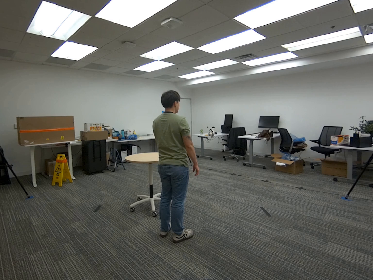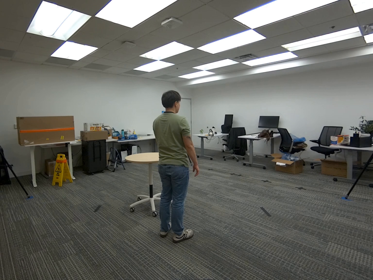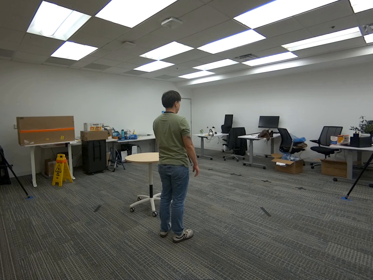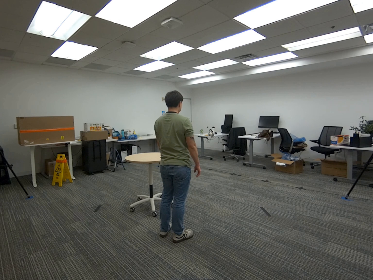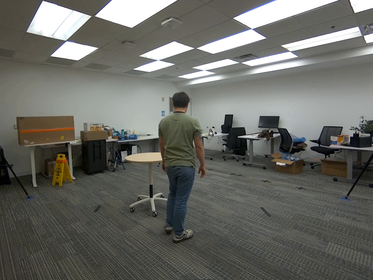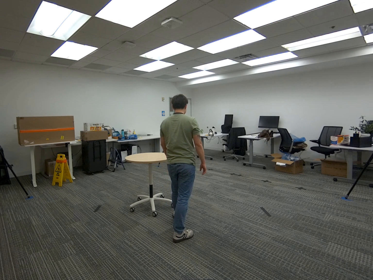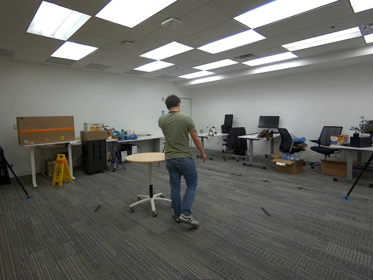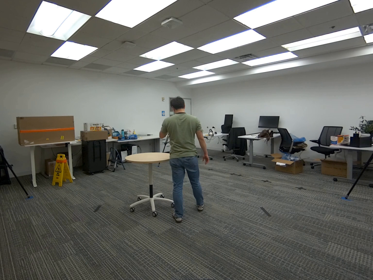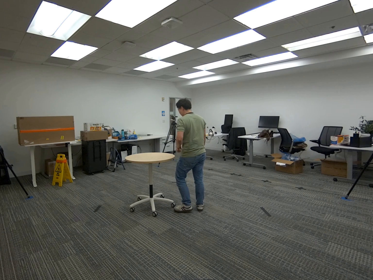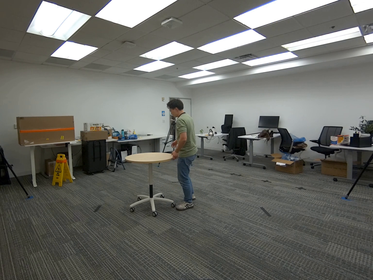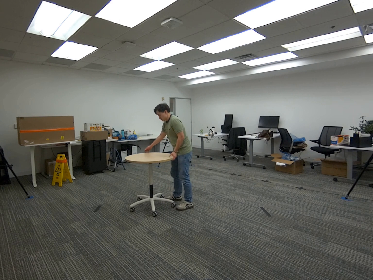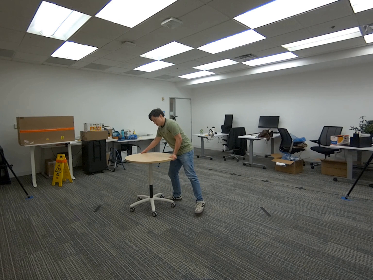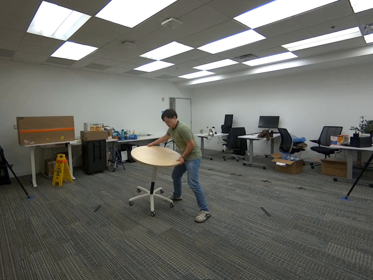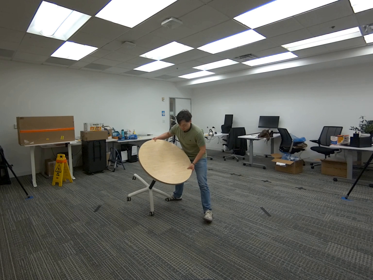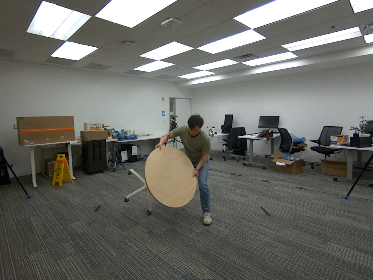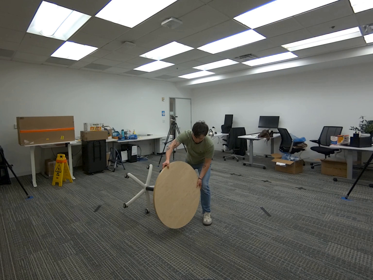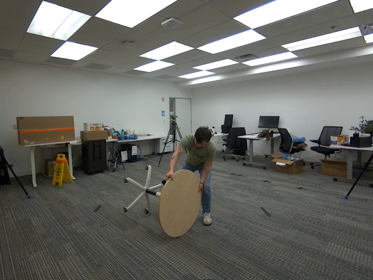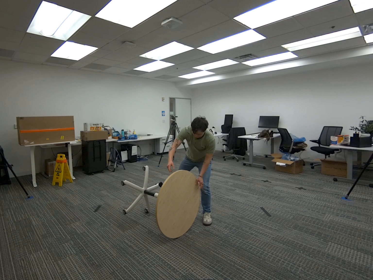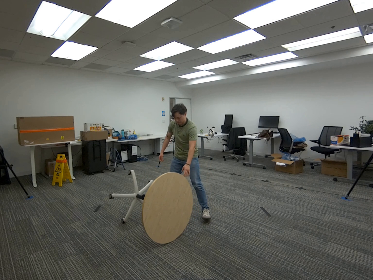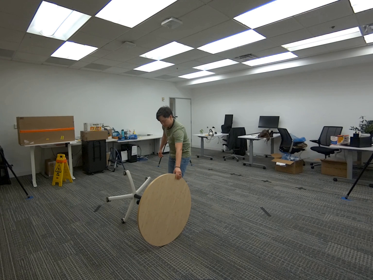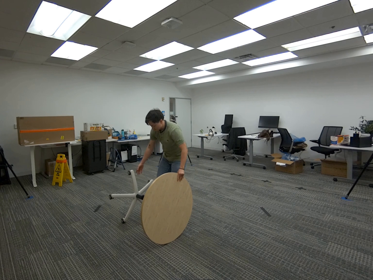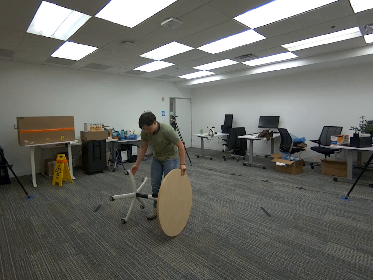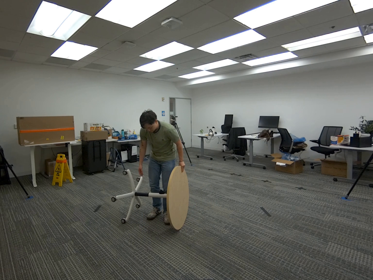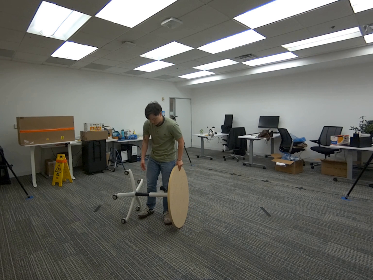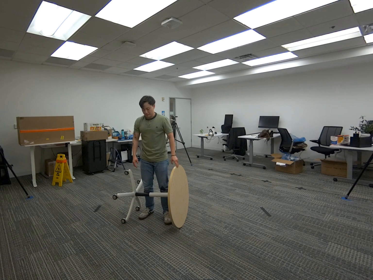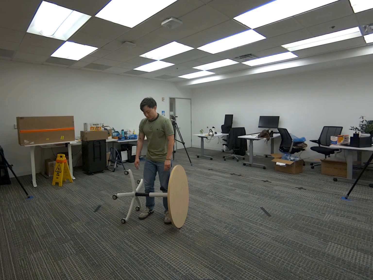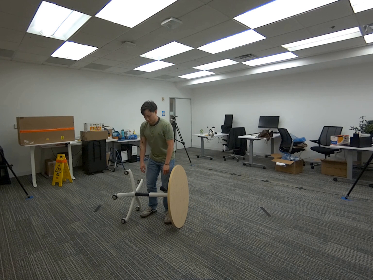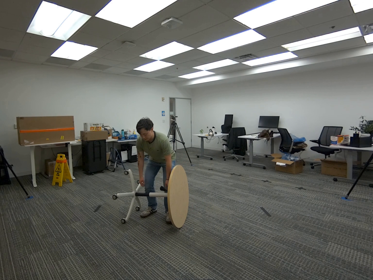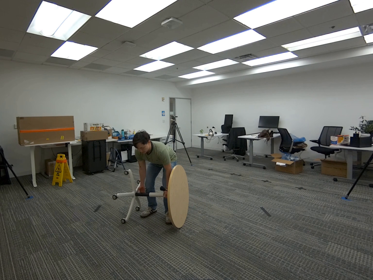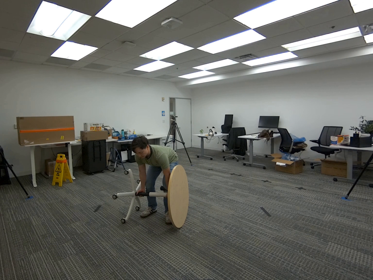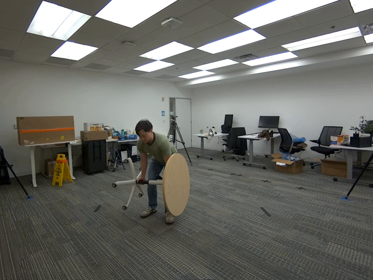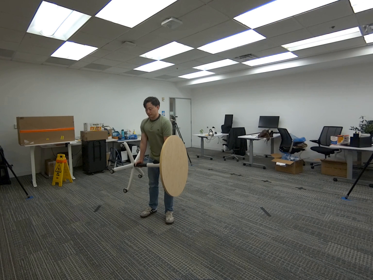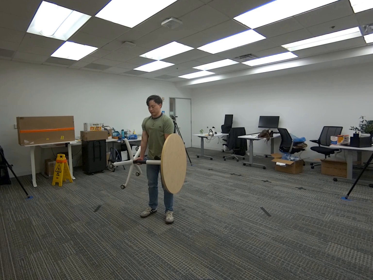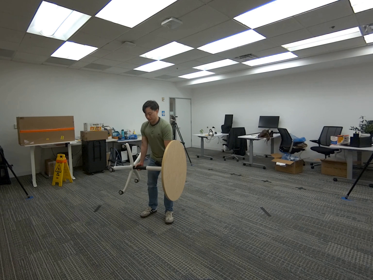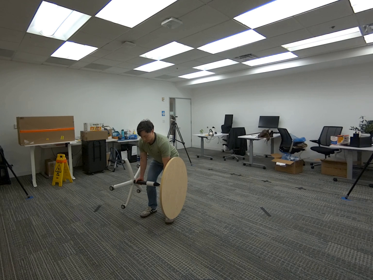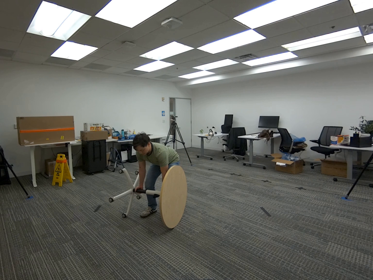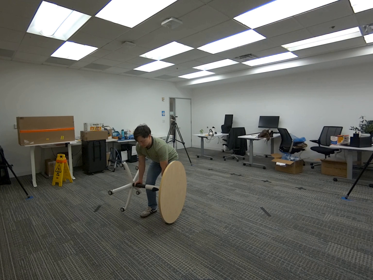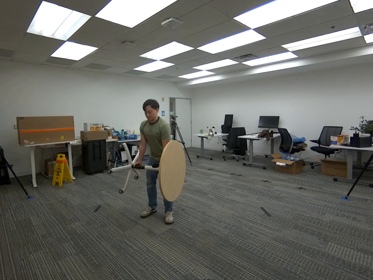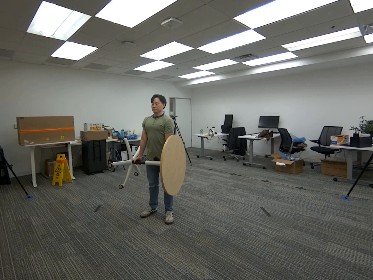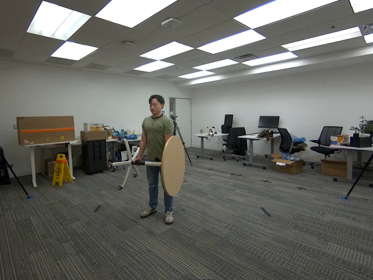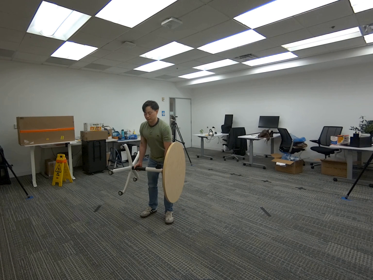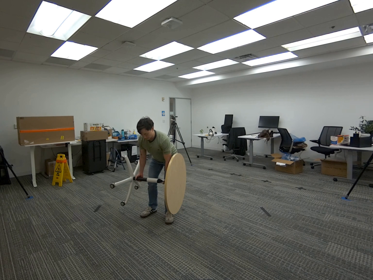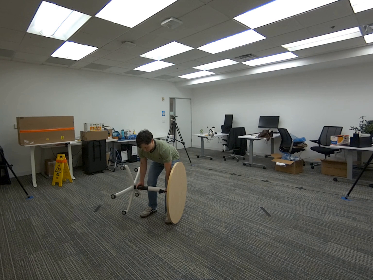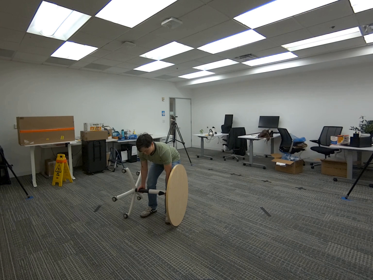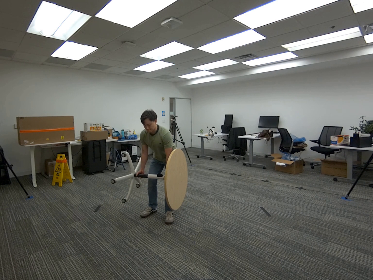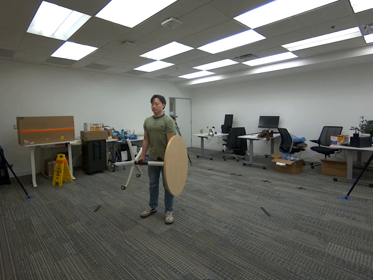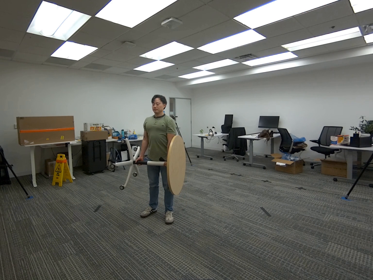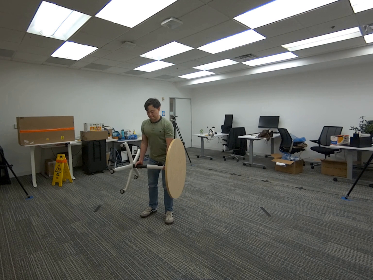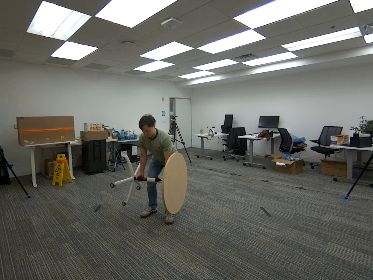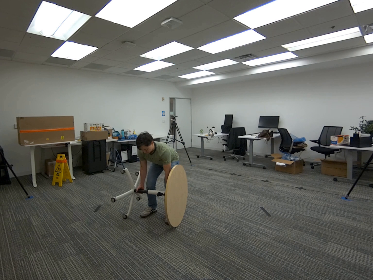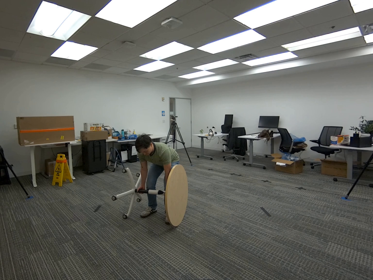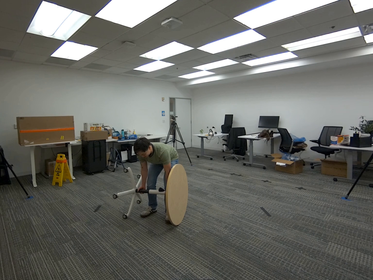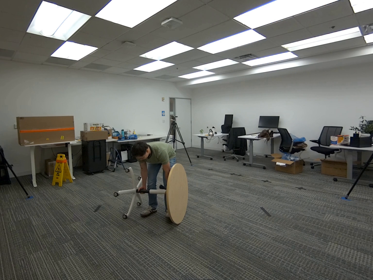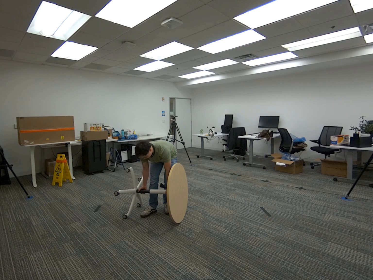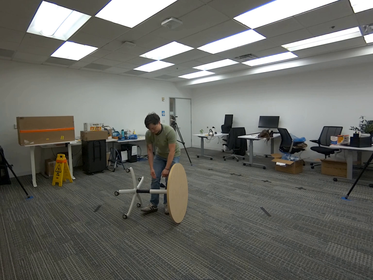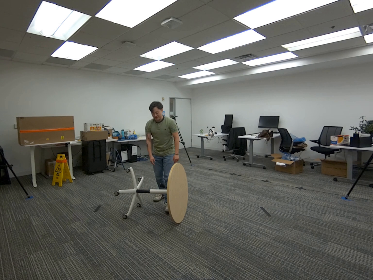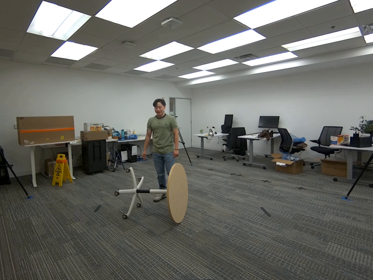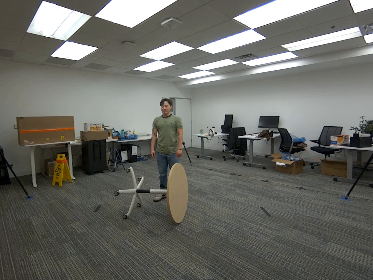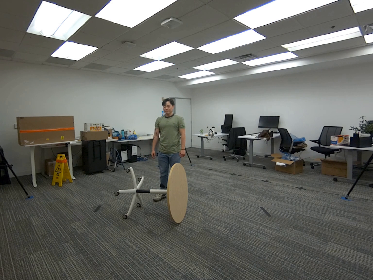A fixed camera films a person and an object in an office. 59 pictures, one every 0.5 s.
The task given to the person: Walk to the round table and lower it onto its side. Using both hands, grasp the central support (neck) of the table, then lift it slightly and lower it back down. Repeat this lifting and lowering motion until you are finished, and leave the table on its side.
